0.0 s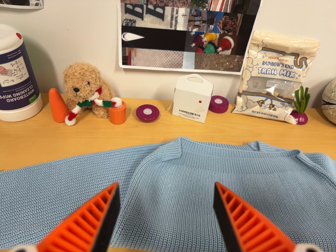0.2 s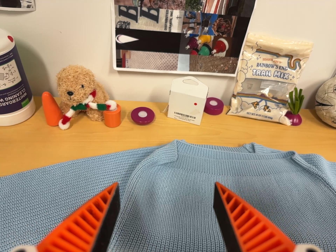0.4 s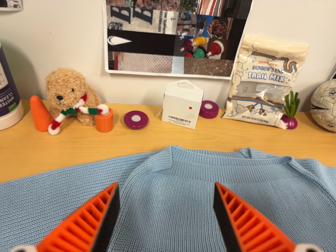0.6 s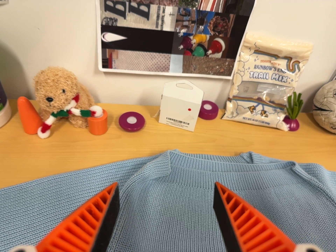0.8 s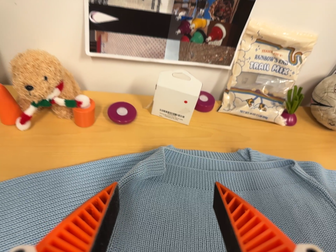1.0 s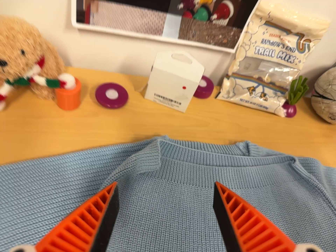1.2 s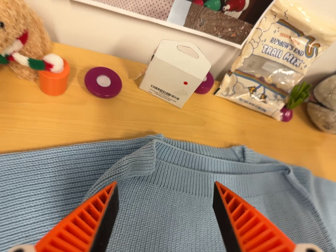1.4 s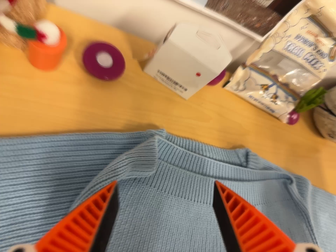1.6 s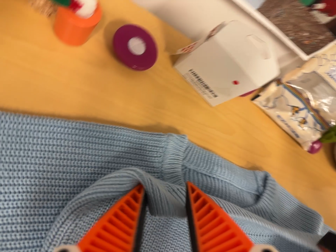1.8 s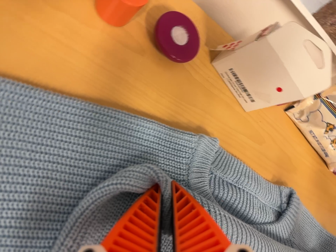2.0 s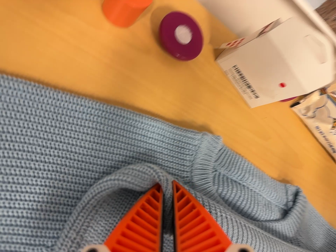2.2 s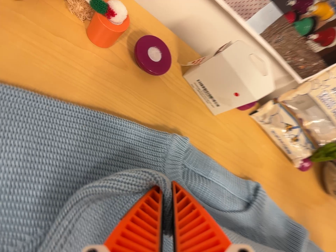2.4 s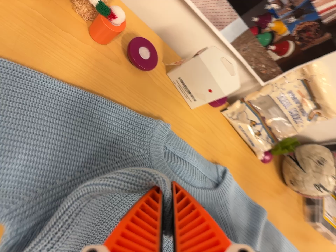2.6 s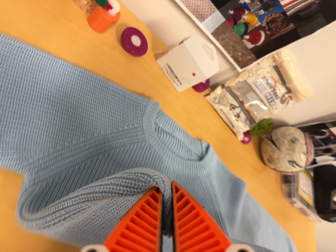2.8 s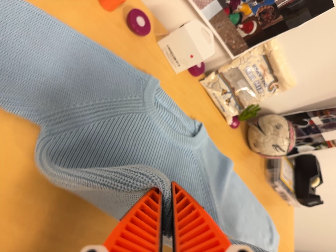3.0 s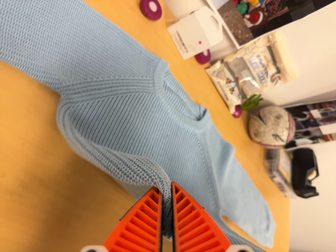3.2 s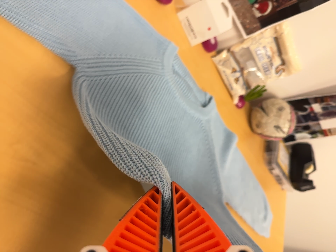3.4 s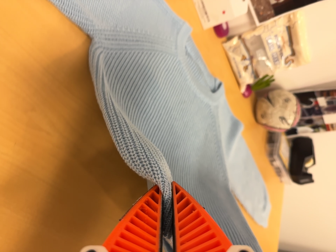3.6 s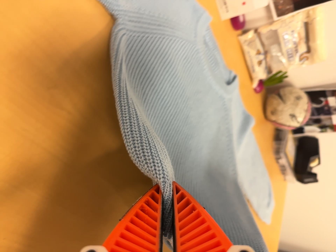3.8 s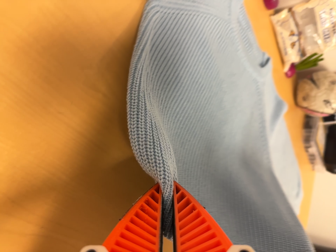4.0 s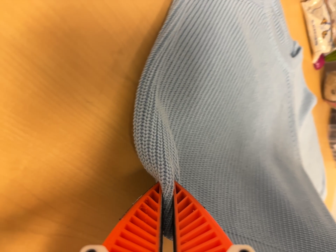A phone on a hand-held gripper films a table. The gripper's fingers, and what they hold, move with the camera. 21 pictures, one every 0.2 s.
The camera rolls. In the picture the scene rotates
clockwise.
0.0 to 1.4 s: The camera pans to its right by about 20 degrees. It travels forward, toward the top of its view and to its left, about 24 cm, so what stands in front looms larger. Its aim tips toward the bottom of its view by about 20 degrees. It rolls about its line of sight by about 15 degrees, and the scene rotates clockwise.
1.4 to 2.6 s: The camera travels backward, toward the bottom of its view and to its left, about 14 cm, so what stands in front gets smaller. It rolls about its line of sight by about 20 degrees, and the scene rotates clockwise.
2.6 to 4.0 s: The camera travels to its left and toward the bottom of its view, about 22 cm, so close, fixed things drift to the right. Its aim tips toward the bottom of its view by about 10 degrees, and the scene shifts upward. It rolls about its line of sight by about 15 degrees, and the scene rotates clockwise.
The film runs backward here.
